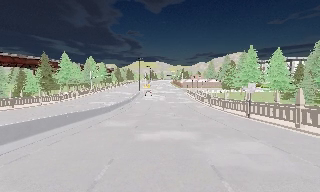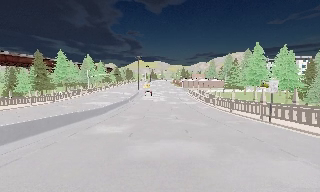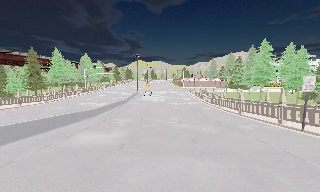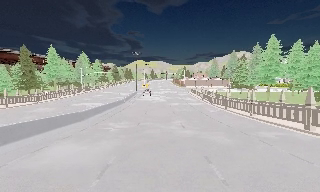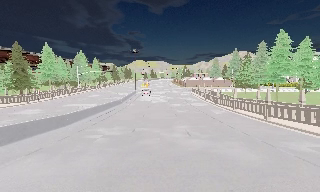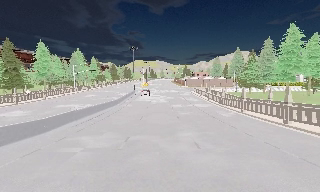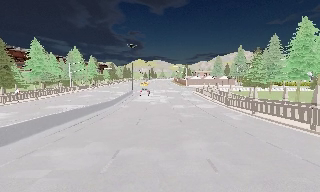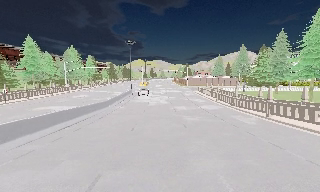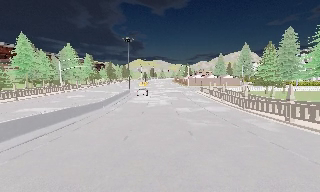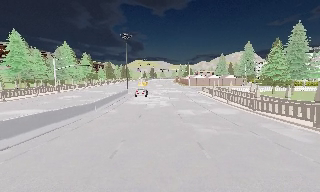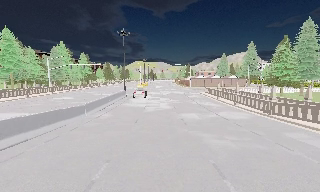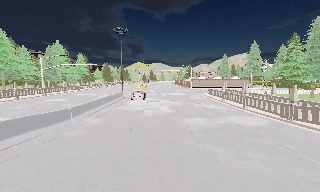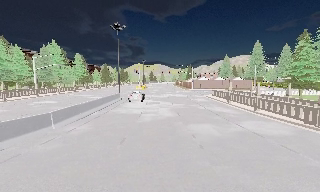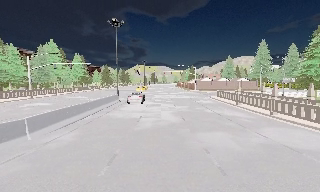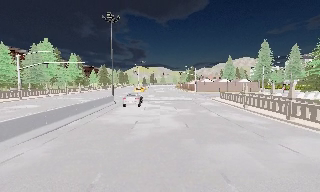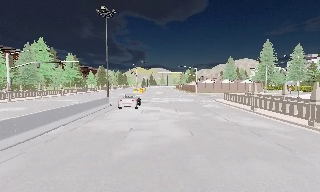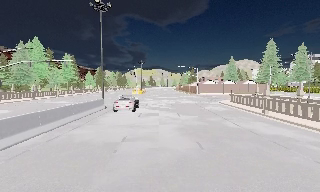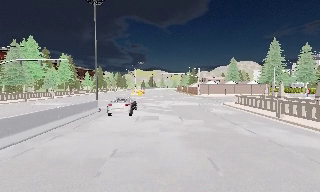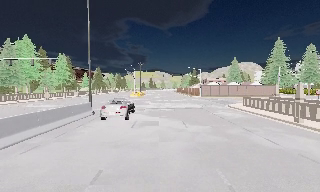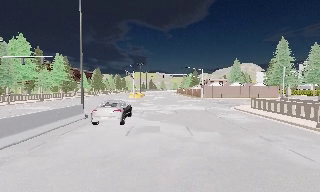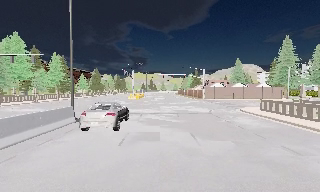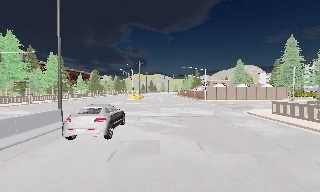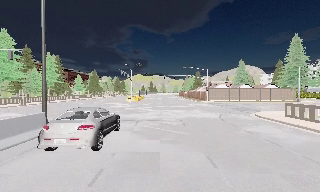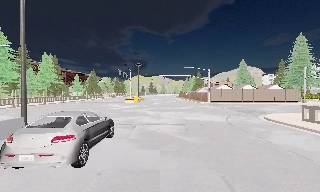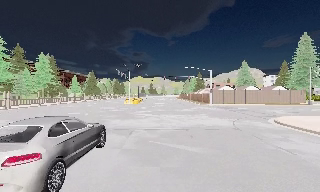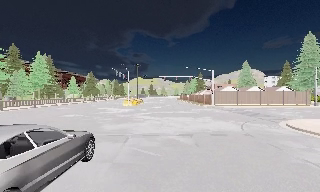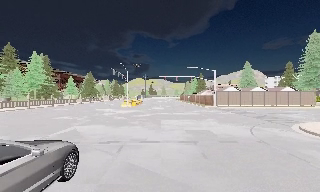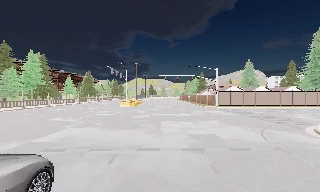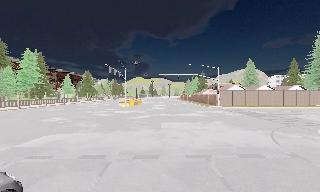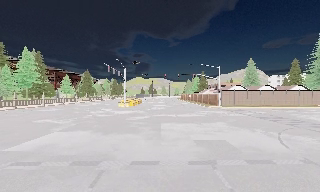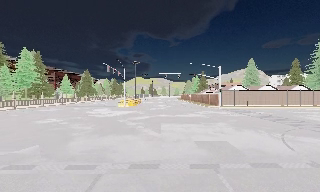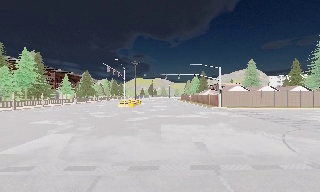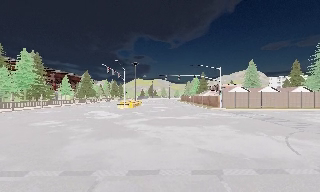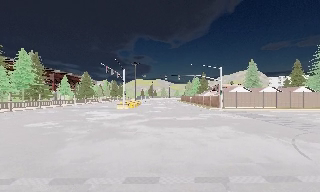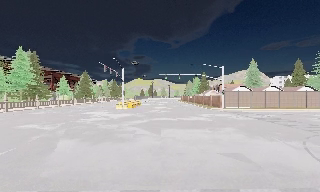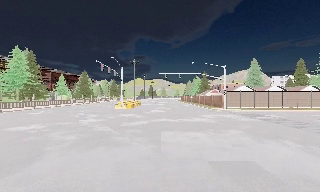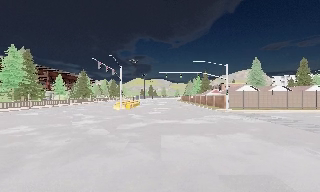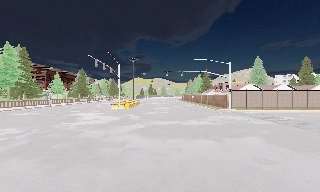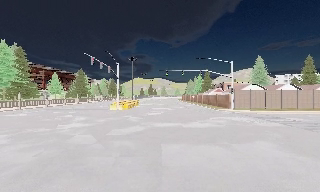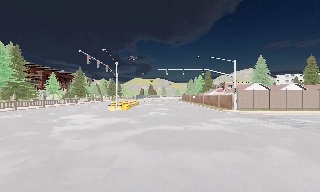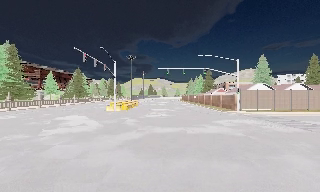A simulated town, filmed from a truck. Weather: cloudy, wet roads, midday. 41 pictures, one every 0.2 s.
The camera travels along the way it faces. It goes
forward.
0.0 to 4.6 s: The camera travels forward, about 45 m, so what stands in front looms larger.
4.6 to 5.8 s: The camera travels forward, about 6 m, so what stands in front looms larger. It loses speed.
5.8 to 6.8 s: The camera travels forward, about 1.5 m, so what stands in front looms larger. It gains speed.
6.8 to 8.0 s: The camera travels forward, about 6 m, so what stands in front looms larger.
The film runs forward here.
